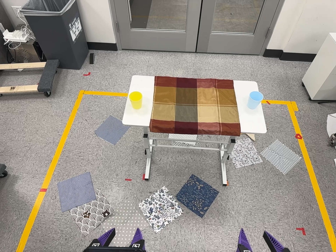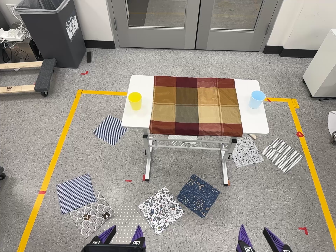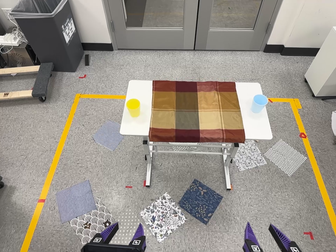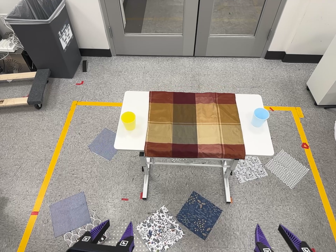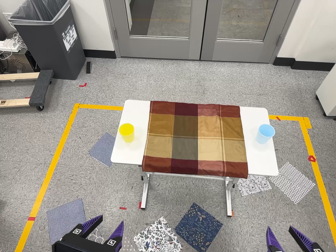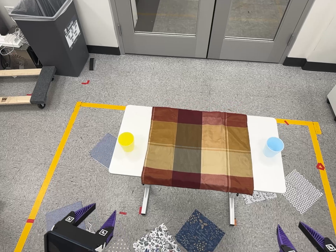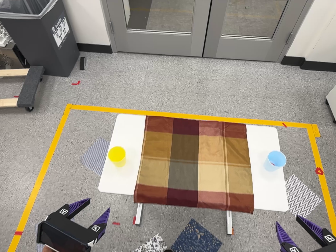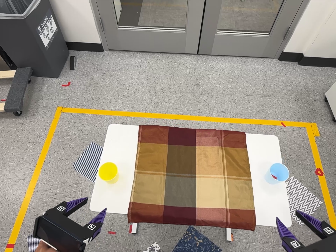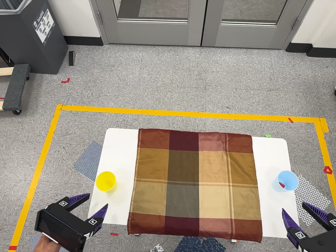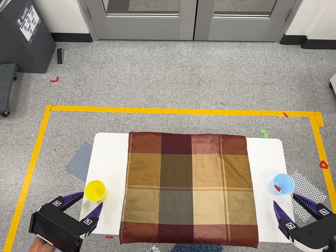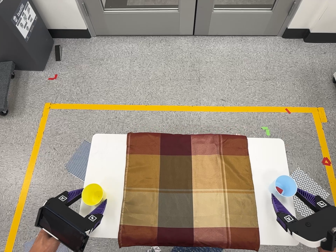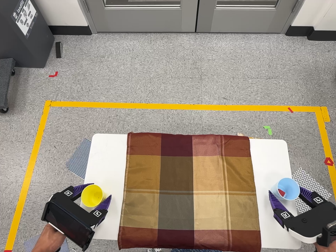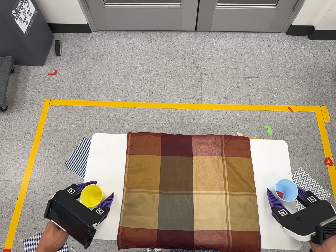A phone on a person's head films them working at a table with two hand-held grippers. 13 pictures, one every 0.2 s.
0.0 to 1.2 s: The camera travels toward the top of its view and forward, about 50 cm, so close, fixed things drift downward.
1.2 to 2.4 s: The camera travels toward the top of its view and forward, about 32 cm, so close, fixed things drift downward. Its aim tips toward the bottom of its view by about 10 degrees.
The film runs forward here.
